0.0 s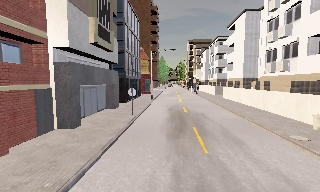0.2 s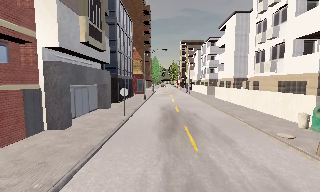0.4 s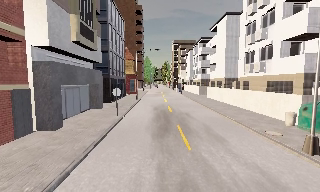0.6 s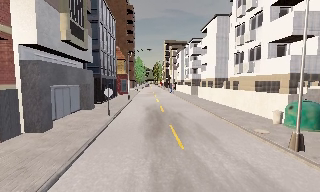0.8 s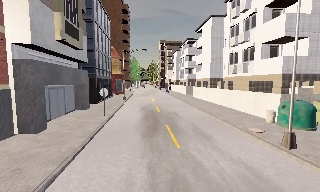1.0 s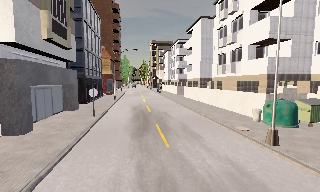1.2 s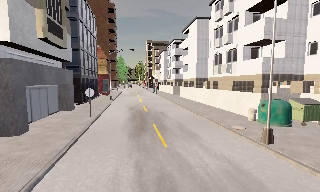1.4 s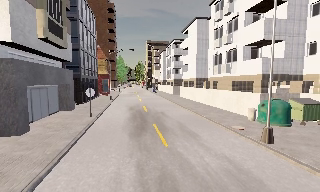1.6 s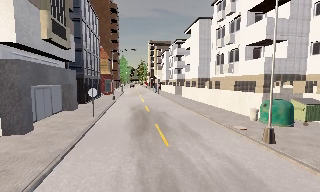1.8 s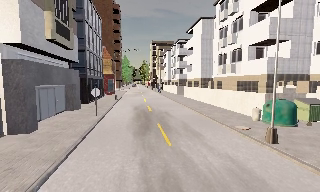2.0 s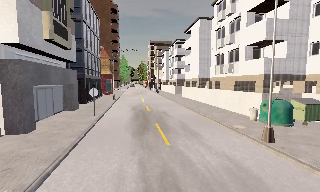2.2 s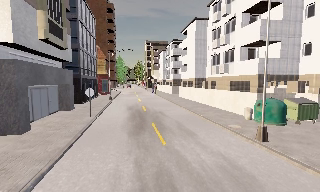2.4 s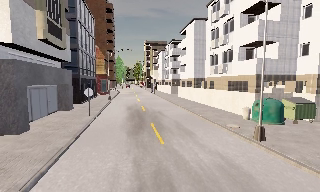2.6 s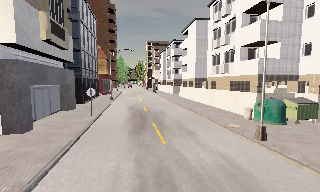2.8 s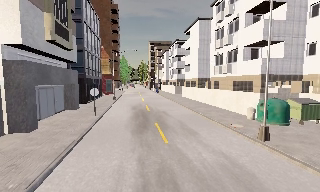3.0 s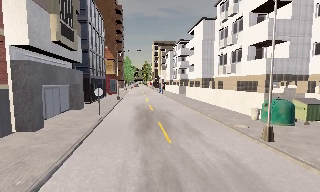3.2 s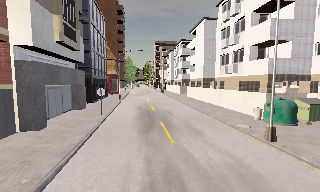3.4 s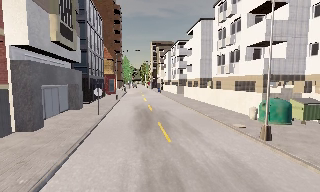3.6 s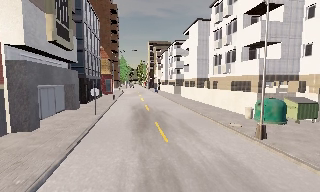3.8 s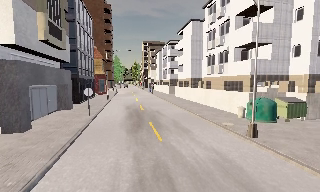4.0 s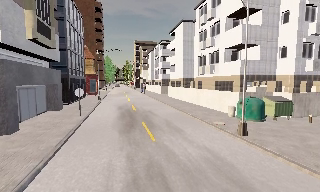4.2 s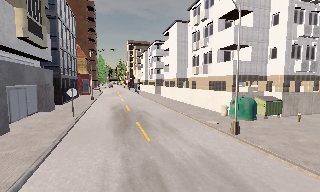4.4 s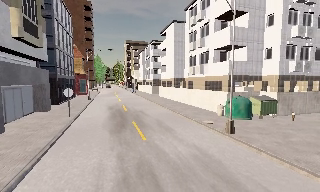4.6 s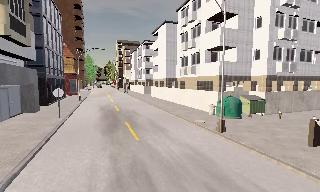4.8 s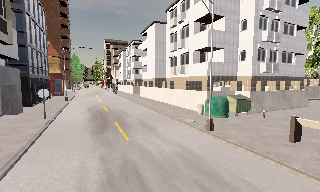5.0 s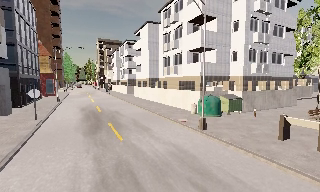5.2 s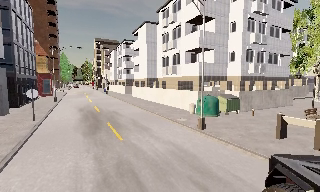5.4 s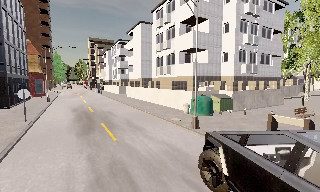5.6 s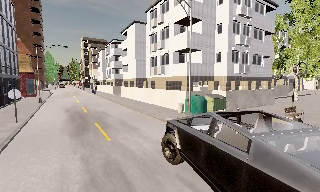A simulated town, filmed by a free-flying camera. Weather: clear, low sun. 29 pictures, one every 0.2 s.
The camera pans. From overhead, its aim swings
clockwise.
The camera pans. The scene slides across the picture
to the left.
0.0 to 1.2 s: The camera swings to its right by about 15 degrees, and the scene slides to the left.
1.2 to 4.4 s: The camera travels backward, about 1 m, so what stands in front gets smaller.
4.4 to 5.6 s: The camera swings to its right by about 15 degrees, and the scene slides to the left.
The film runs forward here.
